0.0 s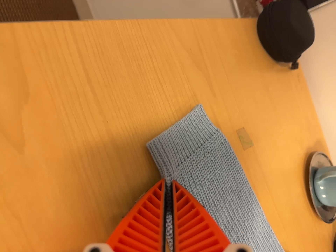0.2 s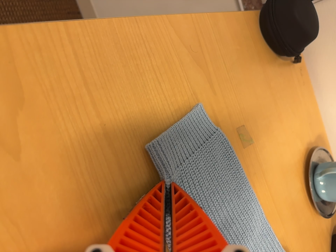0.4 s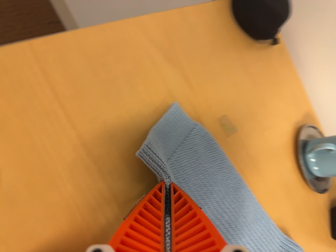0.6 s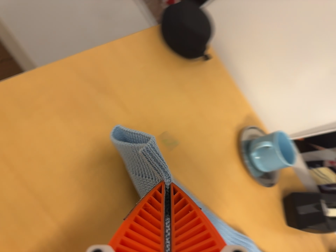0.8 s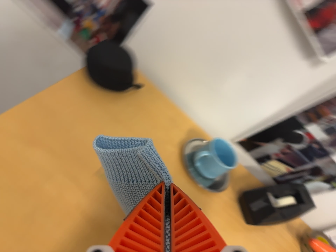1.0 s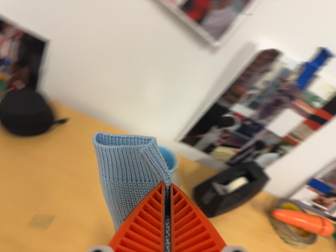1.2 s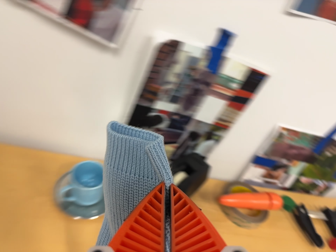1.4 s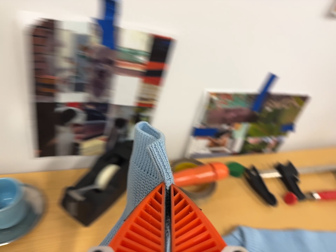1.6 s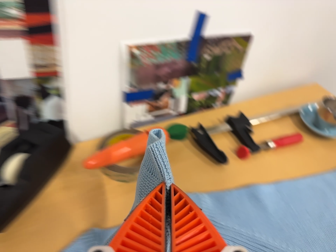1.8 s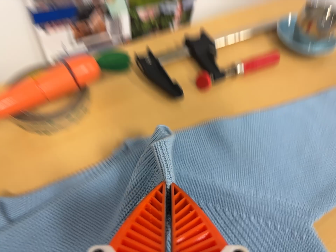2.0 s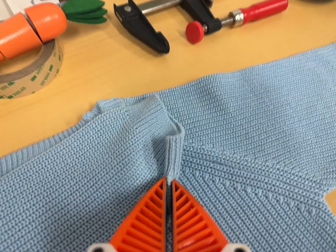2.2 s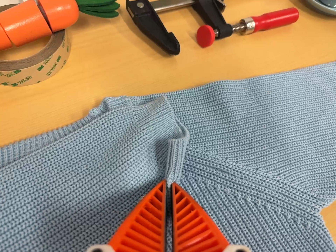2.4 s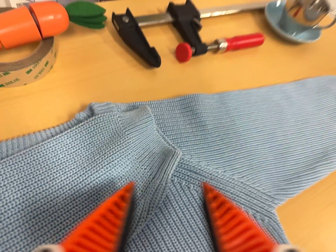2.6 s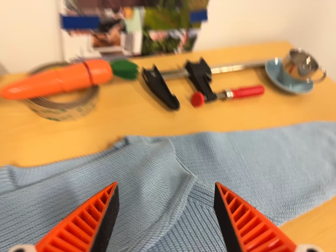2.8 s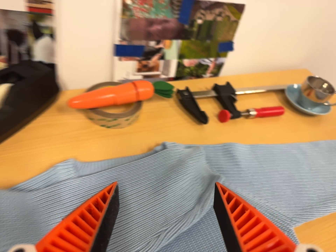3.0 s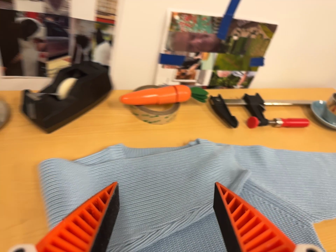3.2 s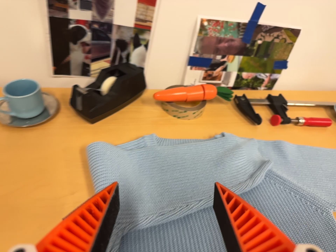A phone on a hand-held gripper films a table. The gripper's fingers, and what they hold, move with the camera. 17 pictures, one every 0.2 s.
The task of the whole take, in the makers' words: left arm across.
0.0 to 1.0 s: The camera pans to its right by about 10 degrees. It travels to its right, about 26 cm, so close, fixed things drift to the left. It rolls about its line of sight by about 50 degrees, and the scene rotates counterclockwise.
1.0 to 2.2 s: The camera swings to its right by about 15 degrees, and the scene slides to the left. It travels to its right and forward, about 50 cm, so close, fixed things drift to the left. Its aim tips toward the bottom of its view by about 30 degrees, and the scene shifts upward. It rolls about its line of sight by about 35 degrees, and the scene rotates counterclockwise.
2.2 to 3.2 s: The camera travels backward and toward the bottom of its view, about 32 cm, so what stands in front gets smaller. Its aim tips toward the top of its view by about 25 degrees. It rolls about its line of sight by about 10 degrees, and the scene rotates clockwise.
The film runs forward here.
